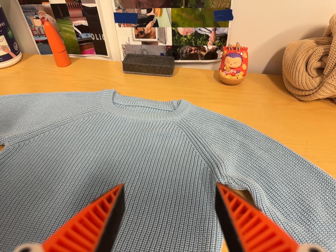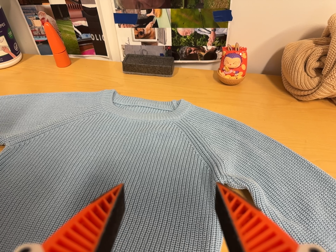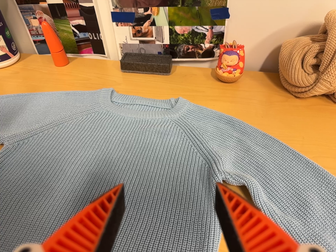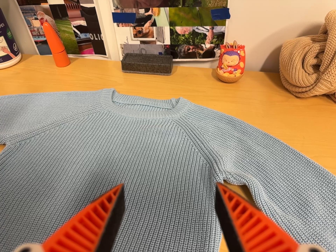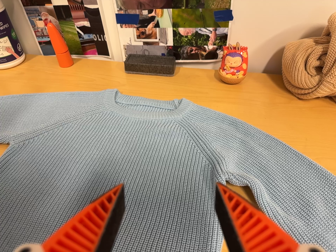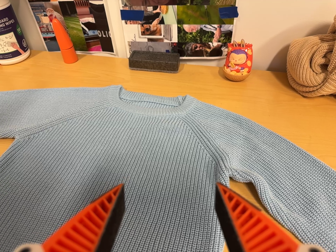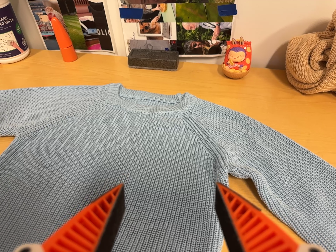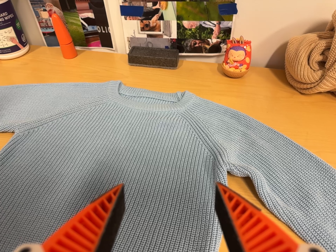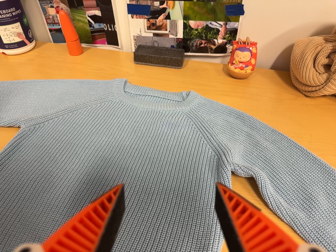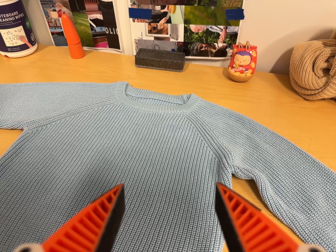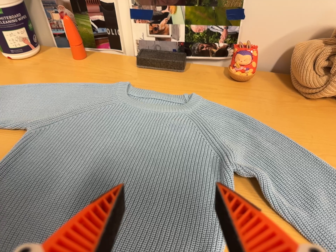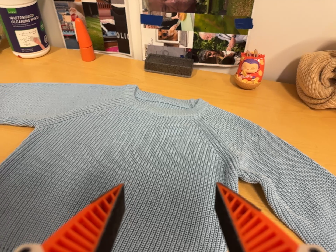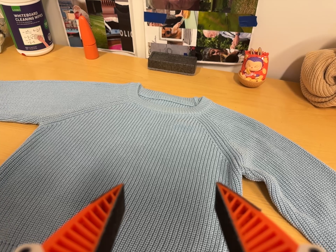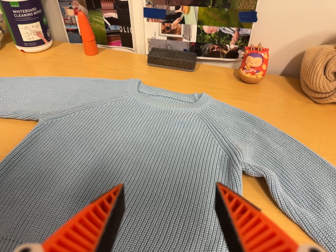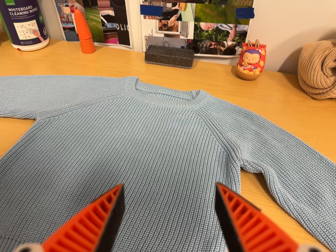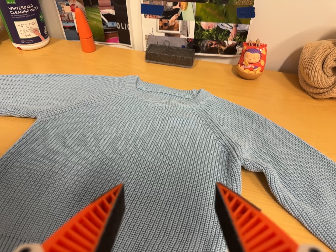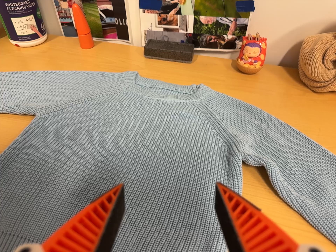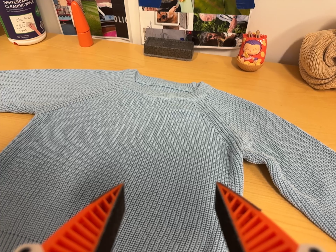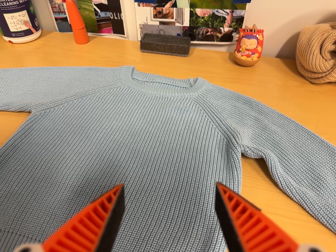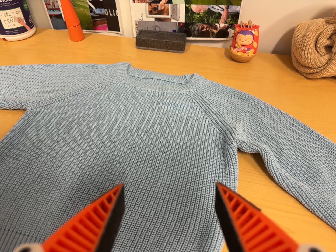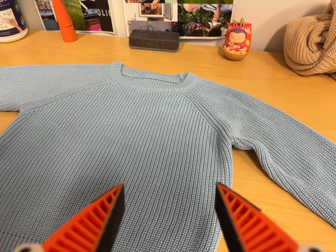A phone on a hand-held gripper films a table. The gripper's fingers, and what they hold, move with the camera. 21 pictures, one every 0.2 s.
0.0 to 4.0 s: The camera travels toward the bottom of its view, about 6 cm, so close, fixed things drift upward.
The film runs forward here.
